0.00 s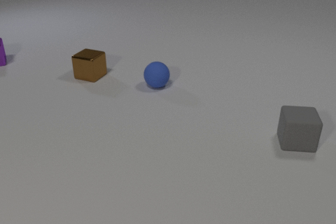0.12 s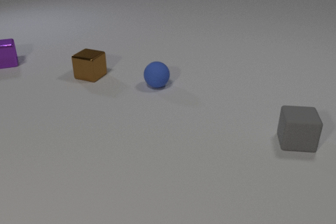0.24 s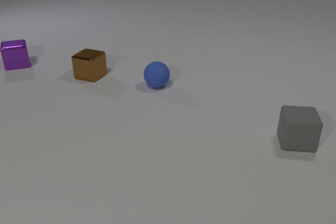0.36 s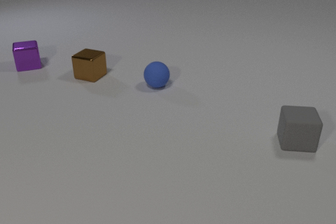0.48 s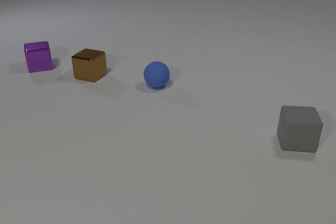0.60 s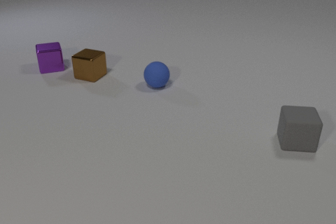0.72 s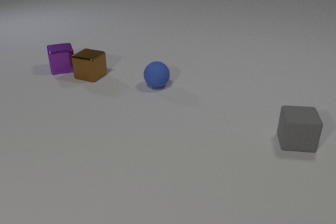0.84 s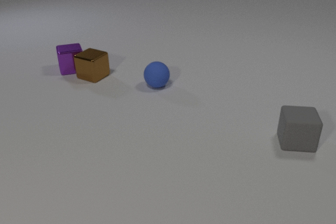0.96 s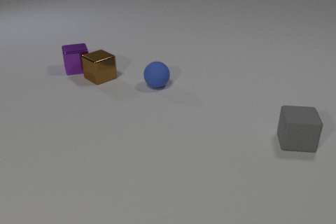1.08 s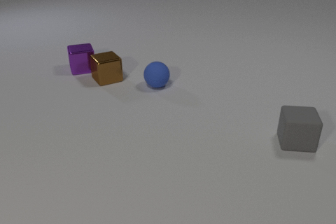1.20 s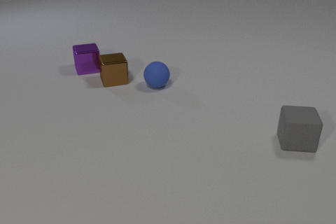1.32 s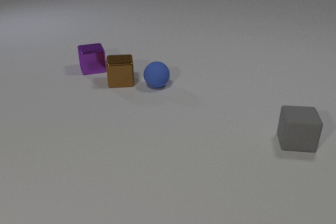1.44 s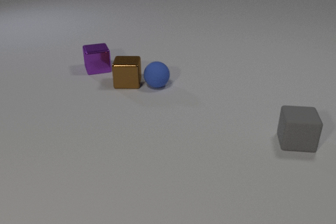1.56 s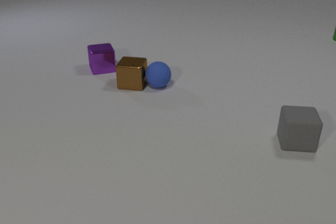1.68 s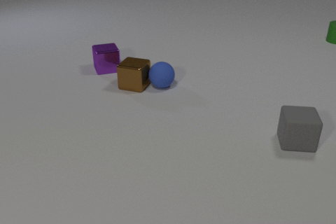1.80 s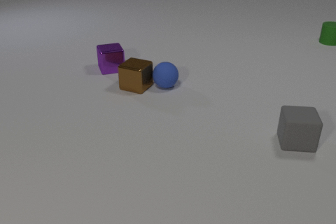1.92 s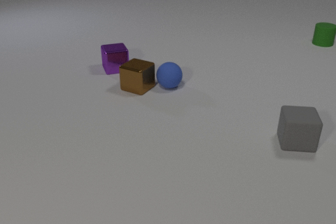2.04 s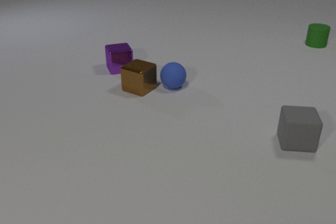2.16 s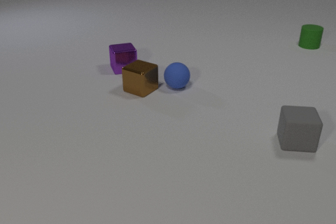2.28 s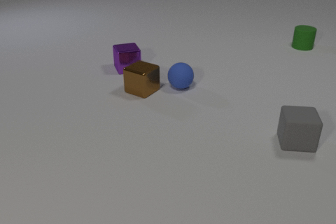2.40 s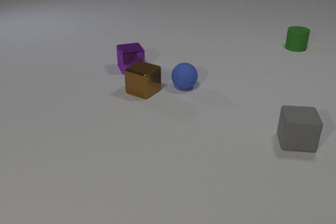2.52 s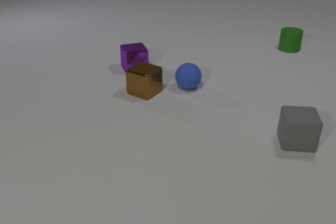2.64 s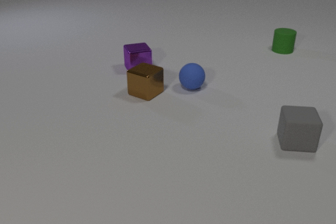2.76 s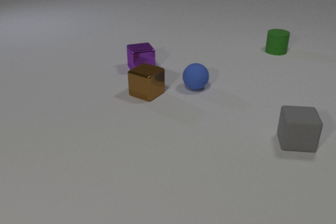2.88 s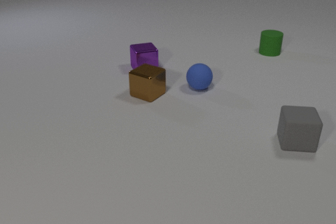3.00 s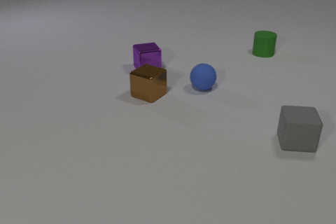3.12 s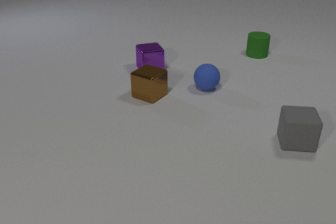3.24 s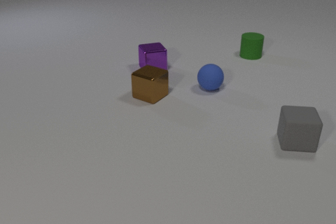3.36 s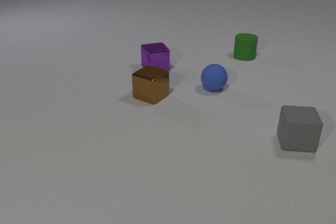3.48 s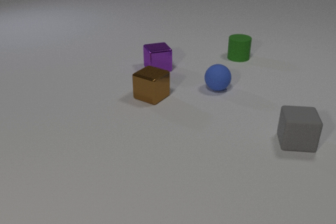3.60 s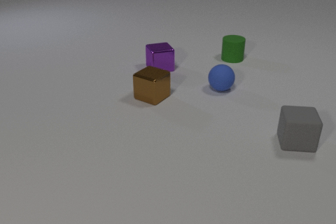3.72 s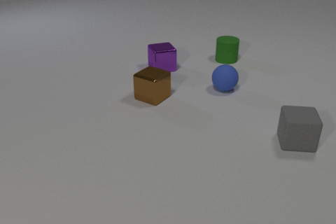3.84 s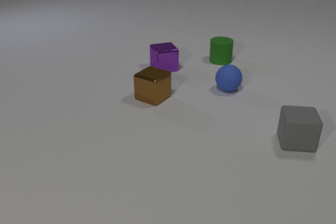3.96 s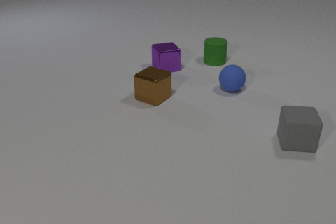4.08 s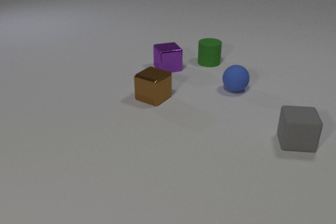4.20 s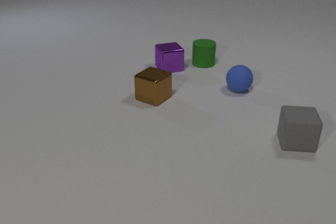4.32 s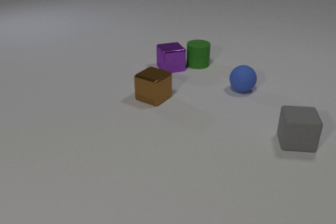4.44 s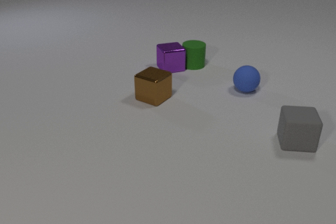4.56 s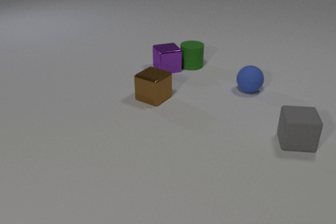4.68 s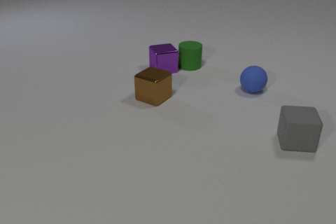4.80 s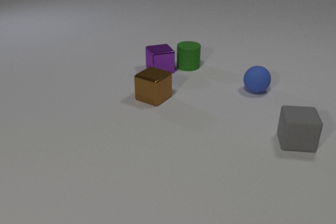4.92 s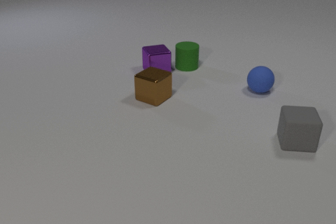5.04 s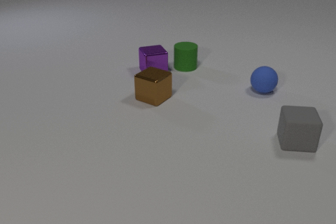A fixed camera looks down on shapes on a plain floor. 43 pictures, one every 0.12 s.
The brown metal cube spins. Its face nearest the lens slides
to the left.
The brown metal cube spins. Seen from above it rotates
clockwise.
0.00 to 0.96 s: The purple metal cube slides to the right and toward the camera. The brown metal cube slides to the right and toward the camera, spins so that its near face slides to the left, clockwise seen from above. The purple metal cube and the brown metal cube collide.
0.96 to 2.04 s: The purple metal cube slides to the right. The brown metal cube slides to the right and toward the camera, spins clockwise seen from above by about 75 degrees, its near face sliding to the left. The blue rubber sphere rolls to the right. The green rubber cylinder comes in at the right edge, slides to the left and toward the camera. The brown metal cube and the blue rubber sphere collide.
2.04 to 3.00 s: The purple metal cube slides to the right. The brown metal cube slides toward the camera and to the right. The blue rubber sphere rolls to the right. The green rubber cylinder slides to the left and toward the camera.
3.00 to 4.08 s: The purple metal cube slides to the right. The brown metal cube slides toward the camera. The blue rubber sphere rolls to the right. The green rubber cylinder slides to the left and toward the camera.
4.08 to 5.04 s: The purple metal cube slides to the left and toward the camera. The blue rubber sphere rolls to the right. The green rubber cylinder slides to the left and toward the camera. The purple metal cube and the green rubber cylinder collide.
What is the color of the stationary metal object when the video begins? brown.
Are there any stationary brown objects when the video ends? yes.
What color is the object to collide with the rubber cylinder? purple.
